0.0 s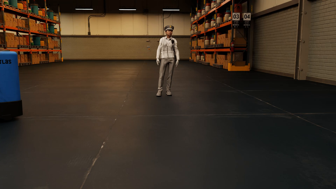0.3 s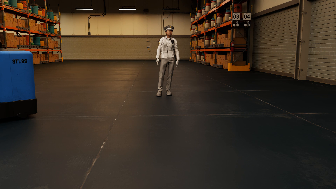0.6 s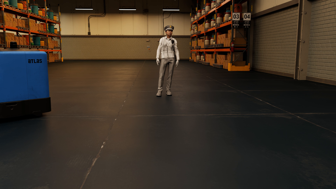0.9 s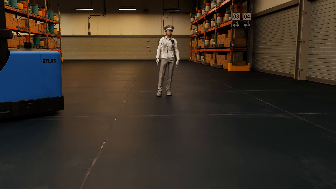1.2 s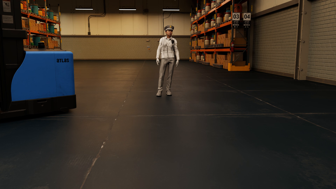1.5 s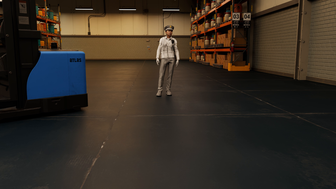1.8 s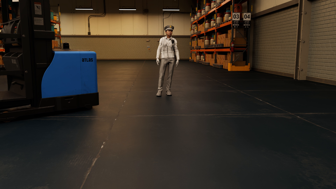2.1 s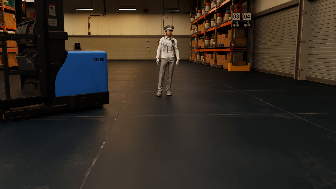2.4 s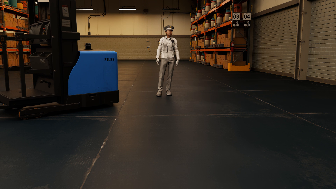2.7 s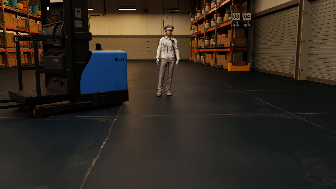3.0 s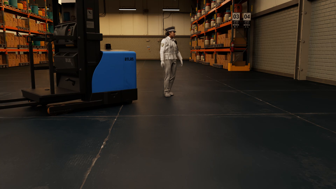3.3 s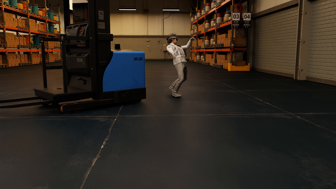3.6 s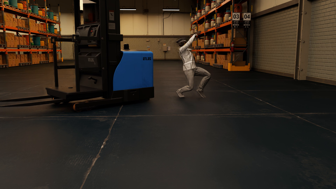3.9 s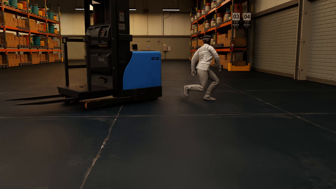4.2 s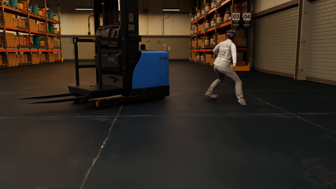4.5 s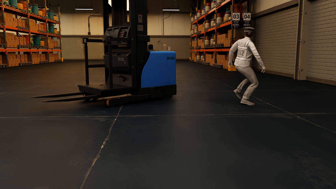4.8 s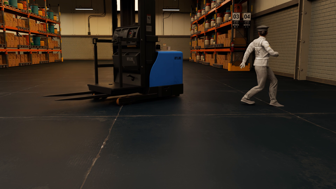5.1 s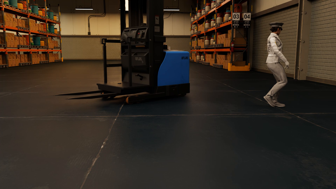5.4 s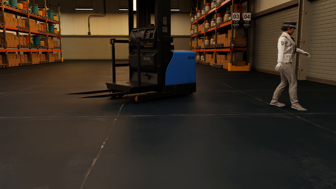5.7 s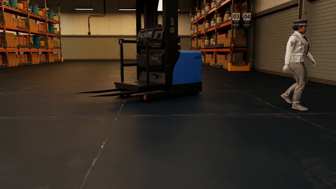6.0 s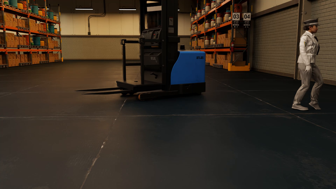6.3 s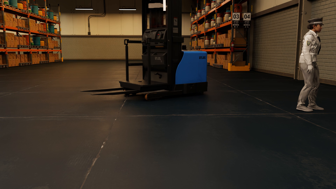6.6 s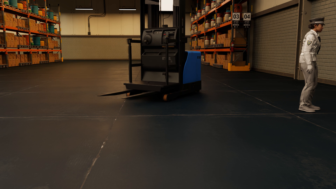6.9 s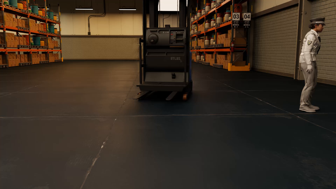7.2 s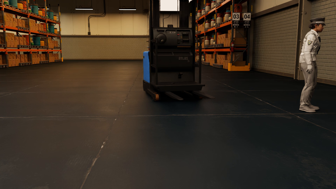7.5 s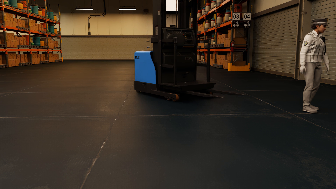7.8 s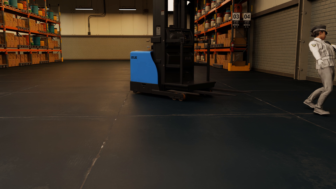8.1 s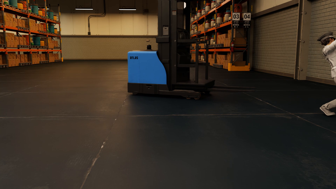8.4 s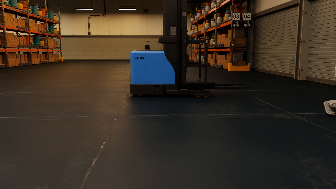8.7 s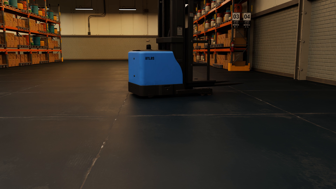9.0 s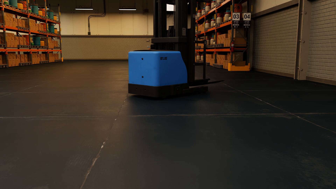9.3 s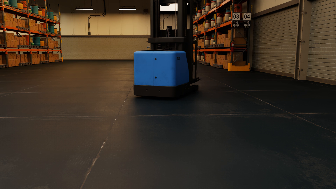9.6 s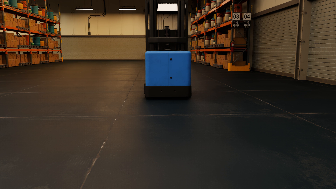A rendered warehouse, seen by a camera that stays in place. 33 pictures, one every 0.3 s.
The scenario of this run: Near miss between a forklift and a person.
